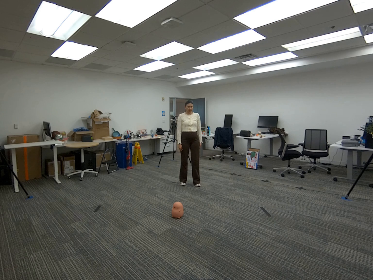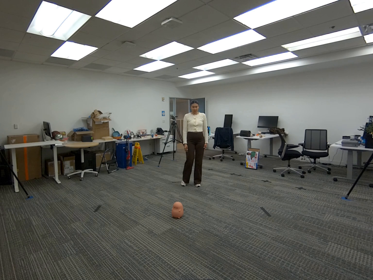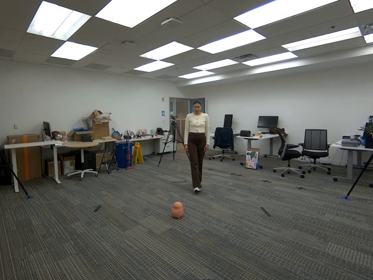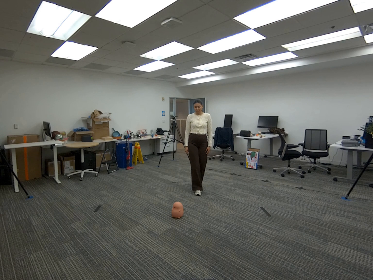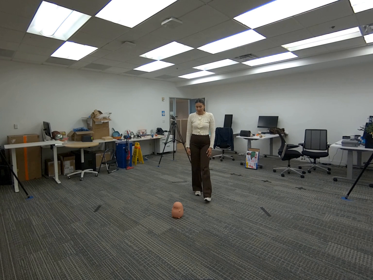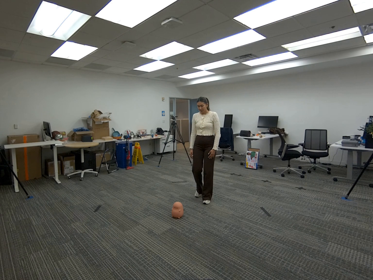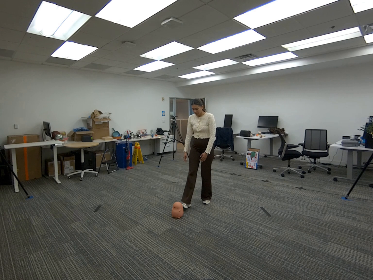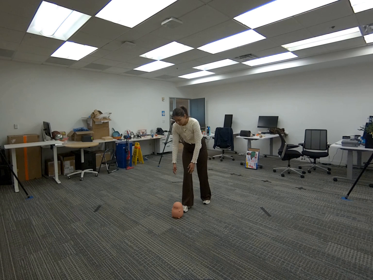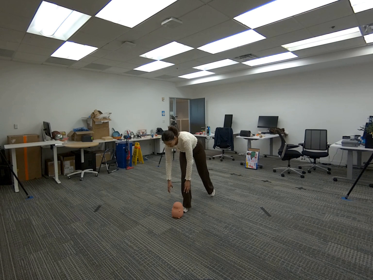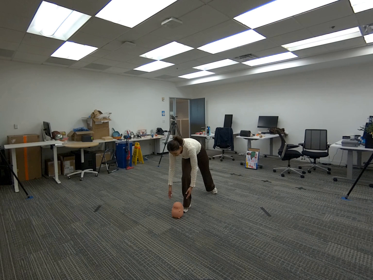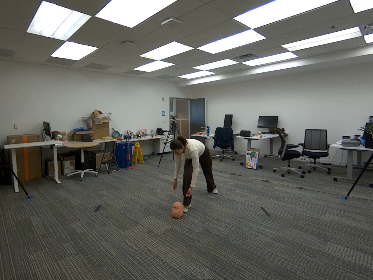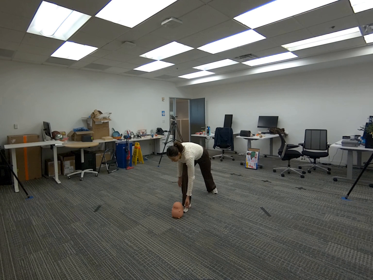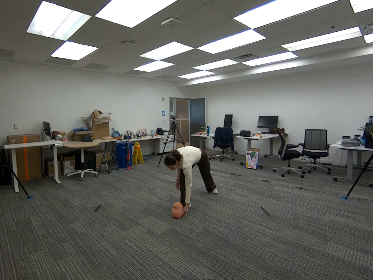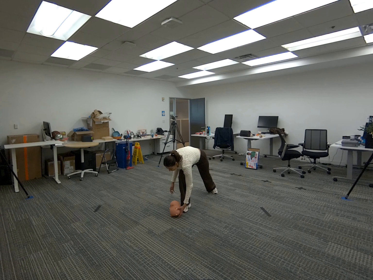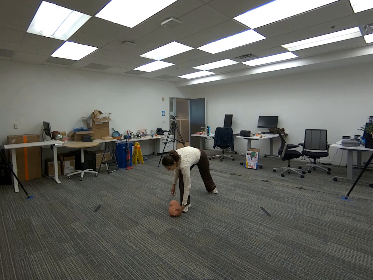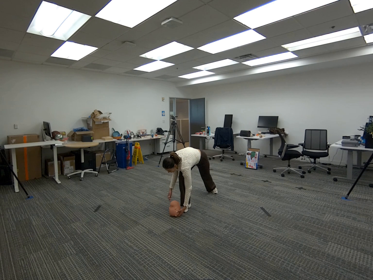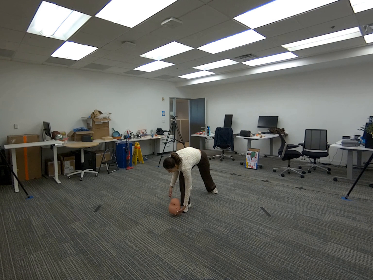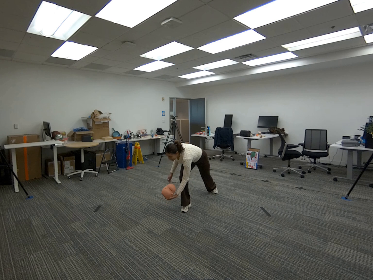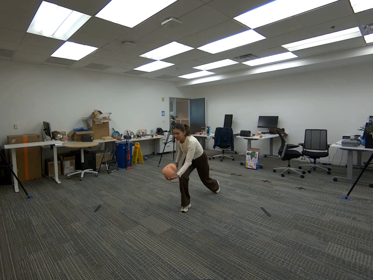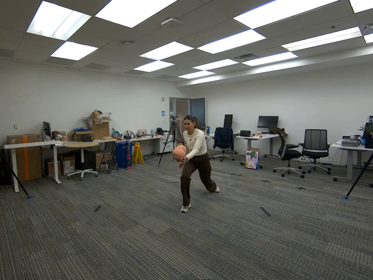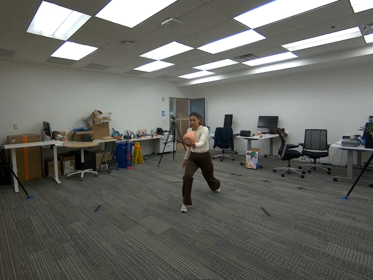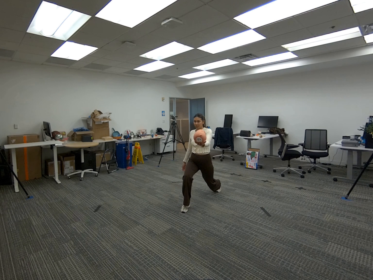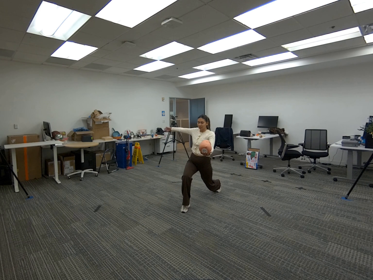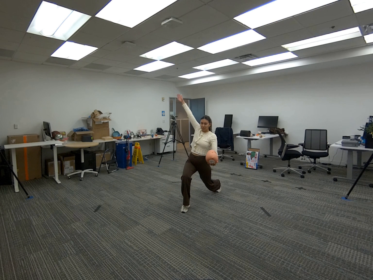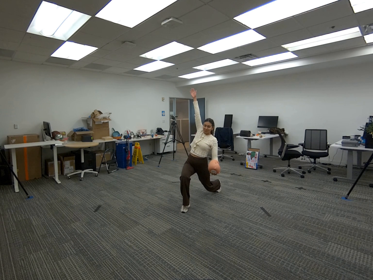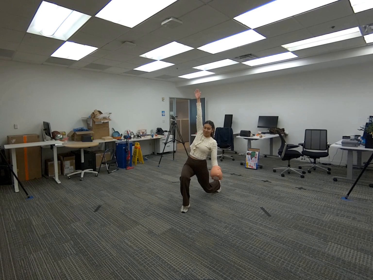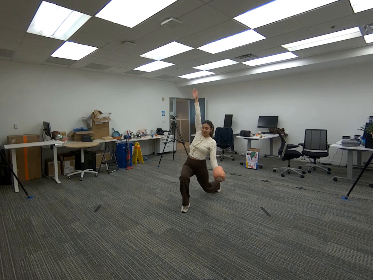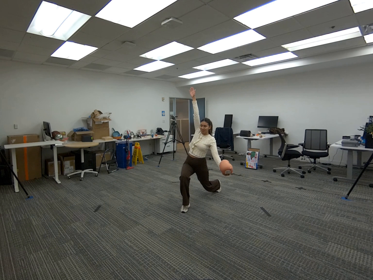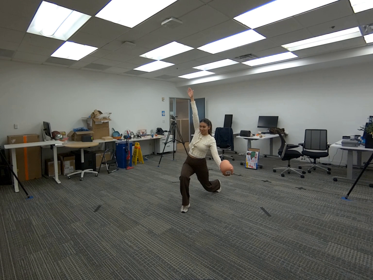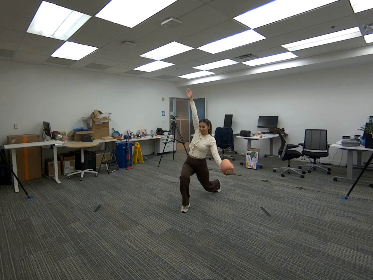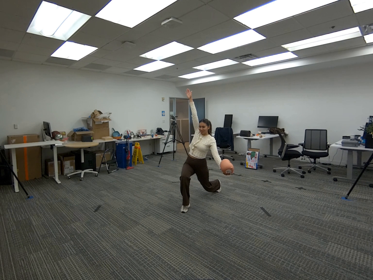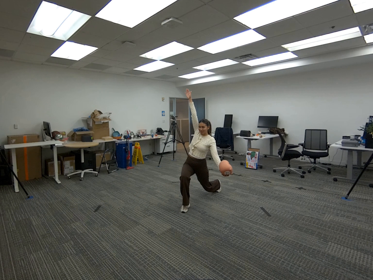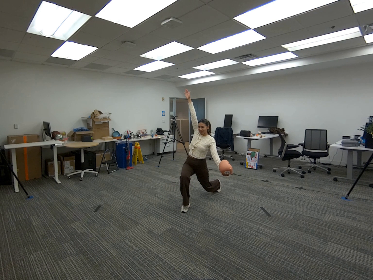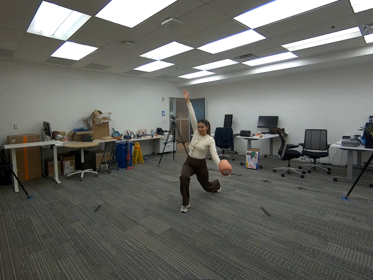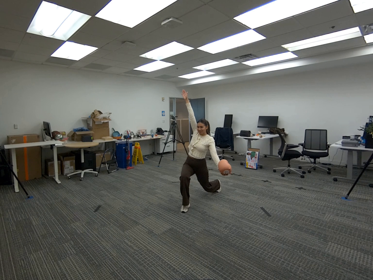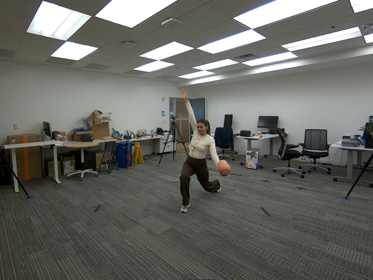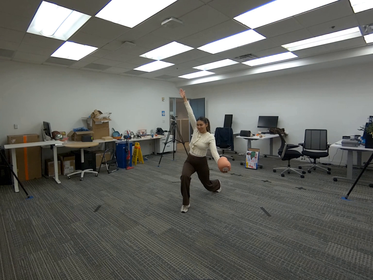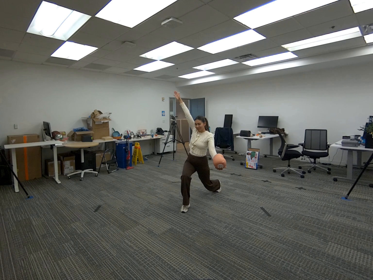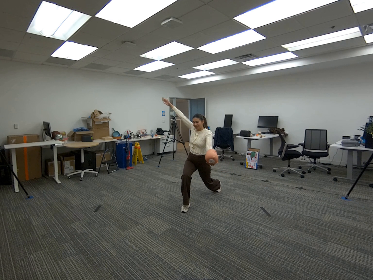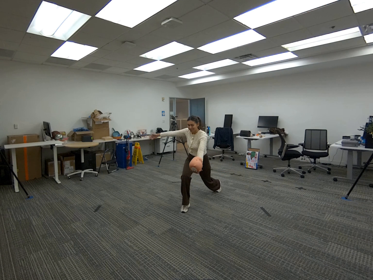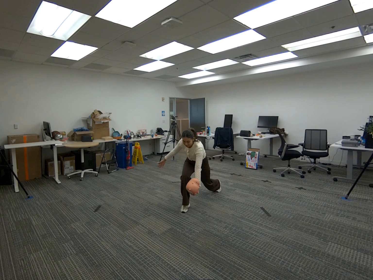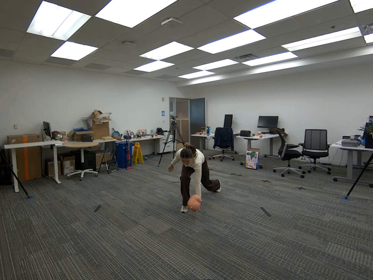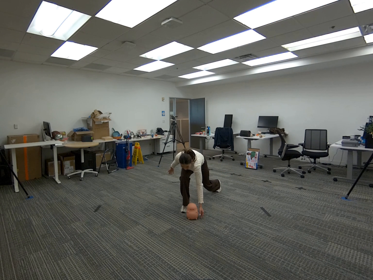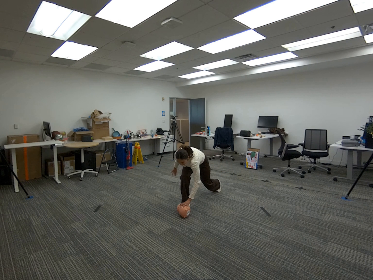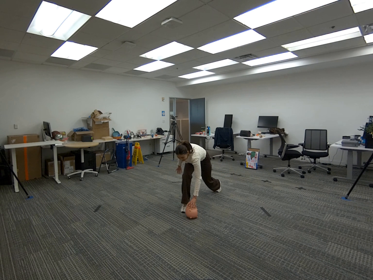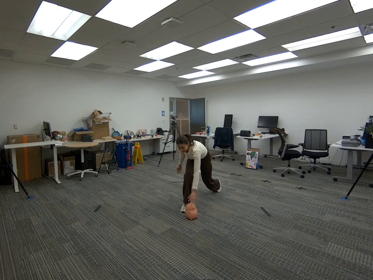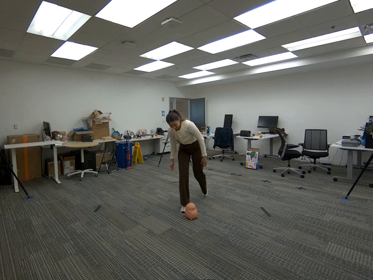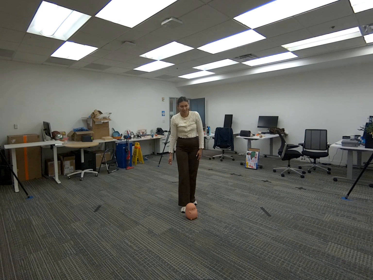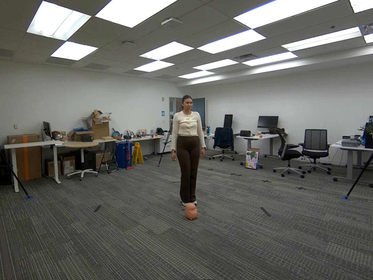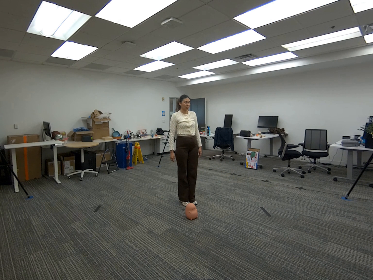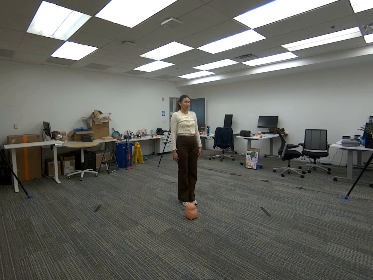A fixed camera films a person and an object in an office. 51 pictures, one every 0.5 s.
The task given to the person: Walk over to the potato light on the floor and pick it up with your left hand. Lunge with your left knee on the floor and raise your right arm up while holding the potato light.
